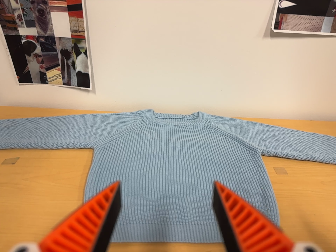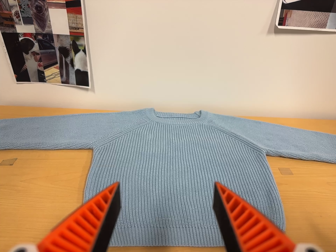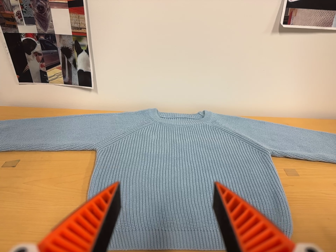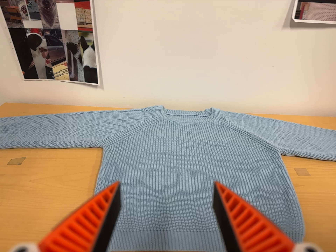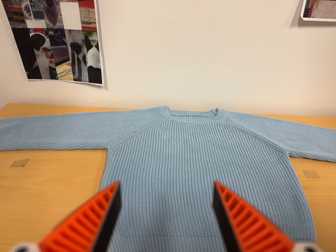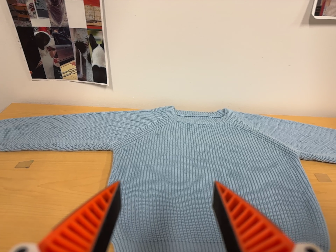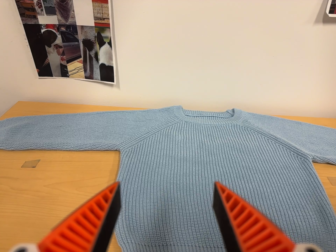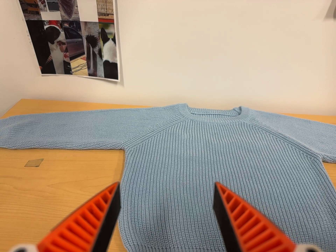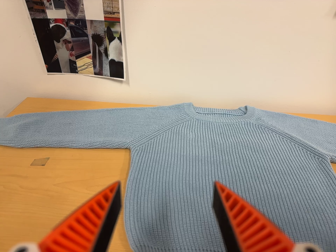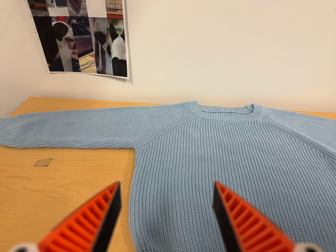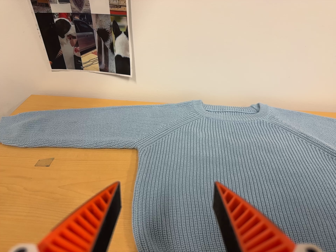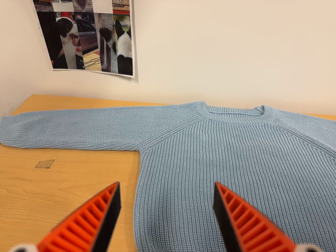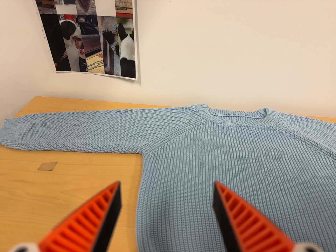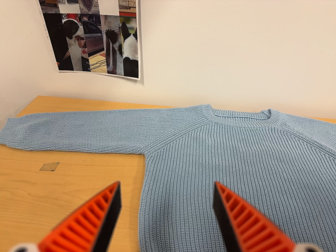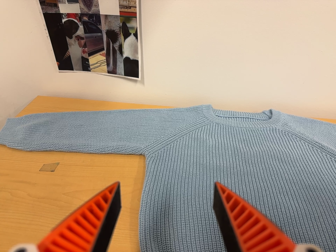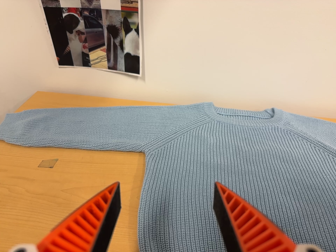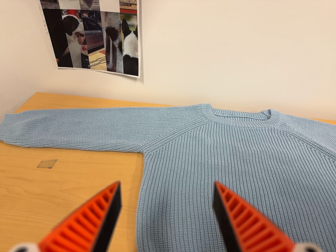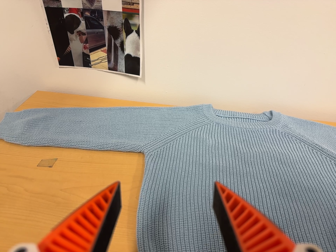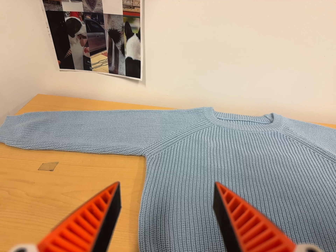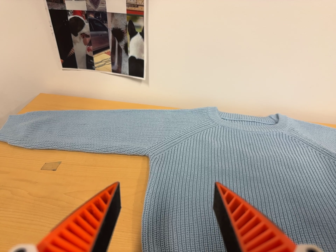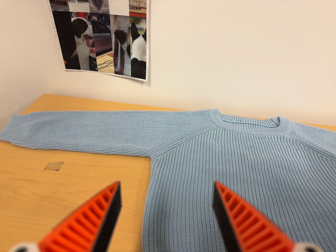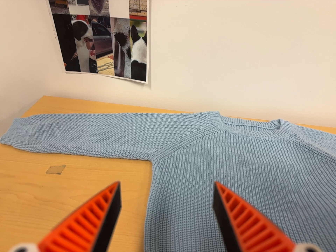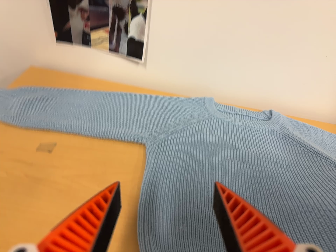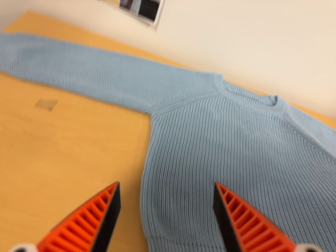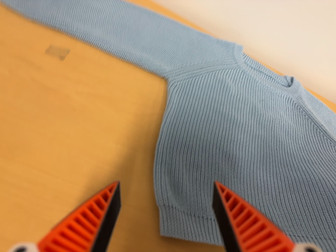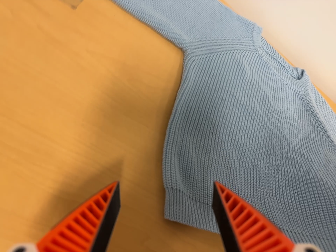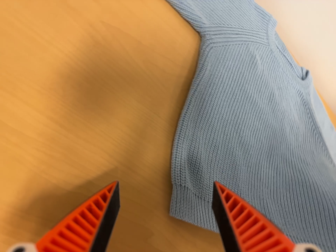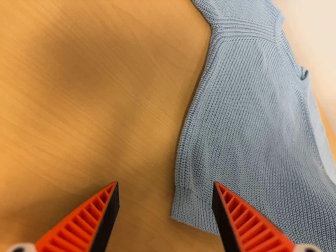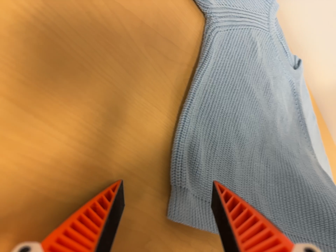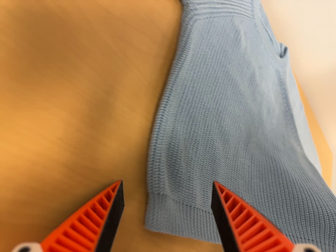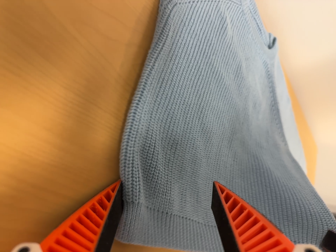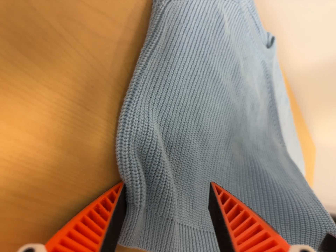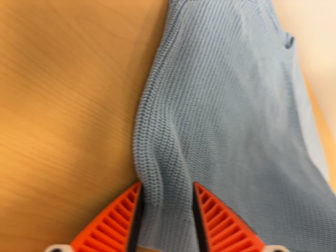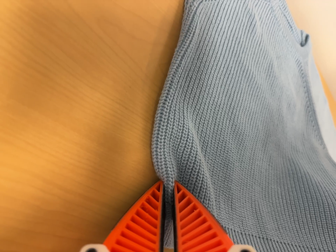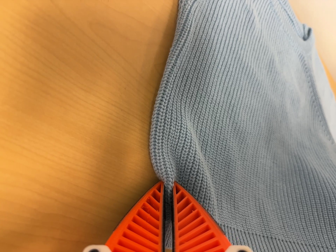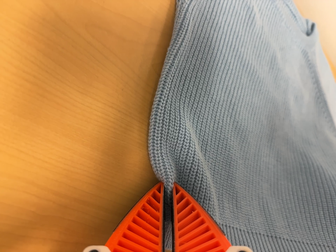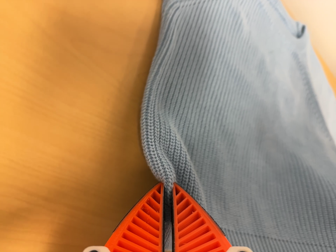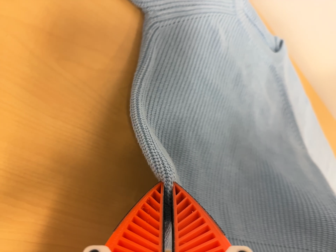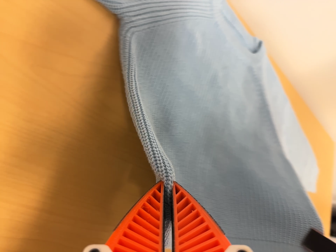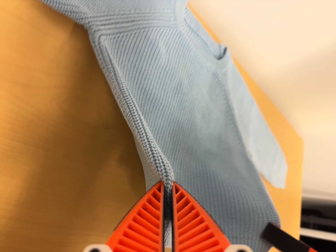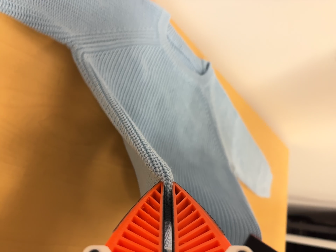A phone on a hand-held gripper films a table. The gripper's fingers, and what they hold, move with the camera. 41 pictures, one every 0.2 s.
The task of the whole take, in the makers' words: fold up.
0.0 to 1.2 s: The camera travels forward and to its left, about 8 cm, so what stands in front looms larger.
1.2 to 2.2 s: The camera travels forward, about 5 cm, so what stands in front looms larger.
2.2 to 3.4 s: The camera shifts only a little, or ends up much as it began.
3.4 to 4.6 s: The camera travels to its left, about 9 cm. Its aim tips toward the bottom of its view by about 15 degrees, and the scene shifts upward. It rolls about its line of sight by about 10 degrees, and the scene rotates clockwise.
4.6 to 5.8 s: The camera pans to its right by about 20 degrees. It travels to its left, forward and toward the top of its view, about 20 cm. Its aim tips toward the bottom of its view by about 30 degrees, and the scene shifts upward. It rolls about its line of sight by about 25 degrees, and the scene rotates clockwise.
5.8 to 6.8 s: The camera shifts only a little, or ends up much as it began.
6.8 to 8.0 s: The camera travels to its right, backward and toward the top of its view, about 14 cm, so close, fixed things drift to the left.
The film runs forward here.
